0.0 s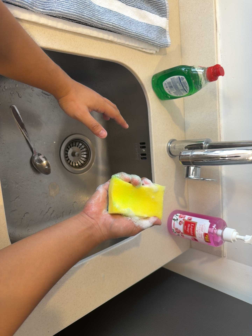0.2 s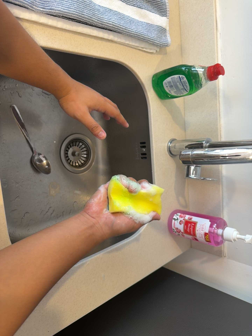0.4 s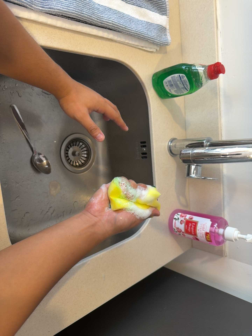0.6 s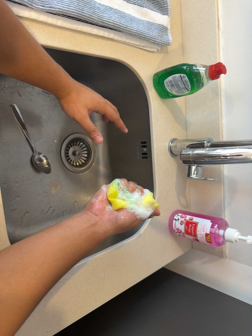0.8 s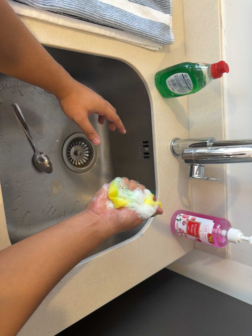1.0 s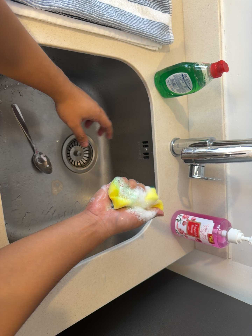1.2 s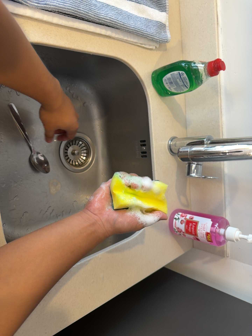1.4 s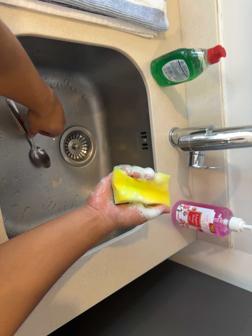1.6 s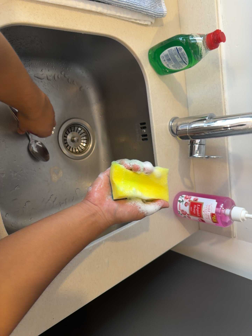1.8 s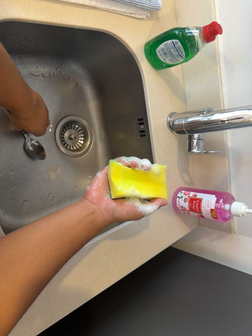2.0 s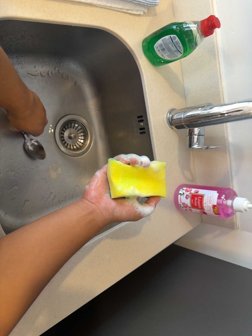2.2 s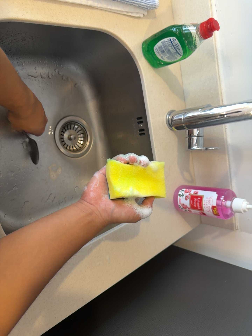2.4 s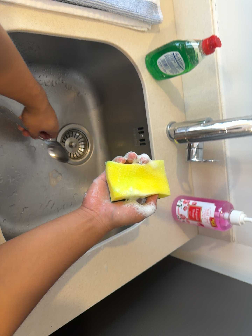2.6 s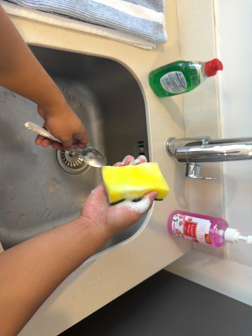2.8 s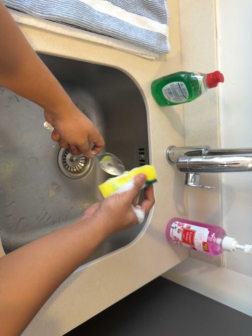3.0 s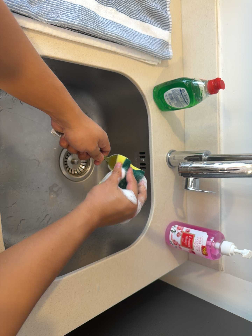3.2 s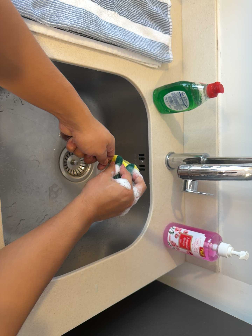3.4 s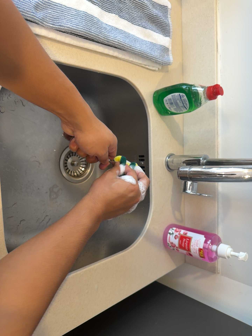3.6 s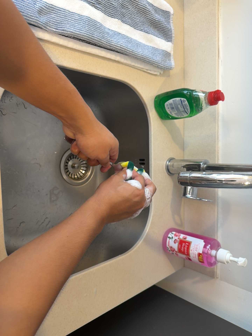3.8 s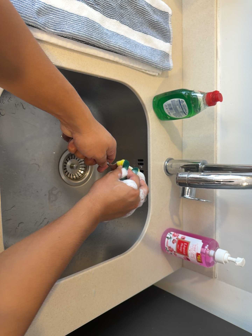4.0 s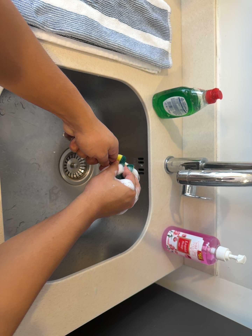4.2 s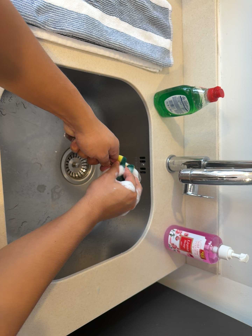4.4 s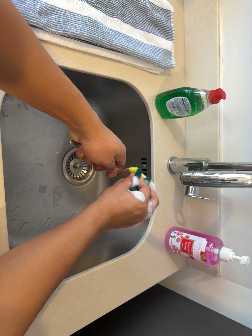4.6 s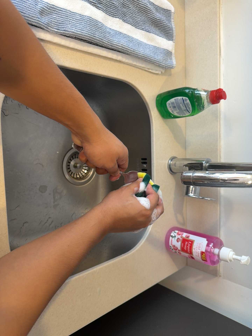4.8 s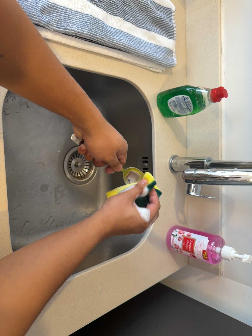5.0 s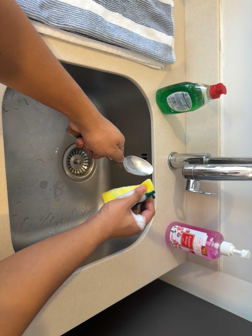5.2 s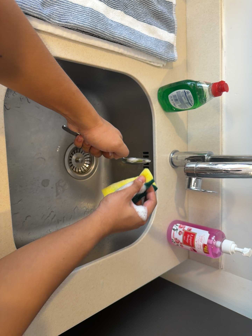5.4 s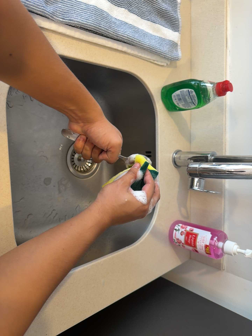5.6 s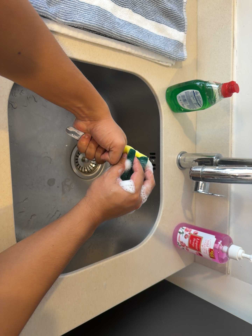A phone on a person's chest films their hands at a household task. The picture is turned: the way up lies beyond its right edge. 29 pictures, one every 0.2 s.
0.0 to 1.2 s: The camera keeps its place and its aim.
1.2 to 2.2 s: The camera shifts only a little, or ends up much as it began.
2.2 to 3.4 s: The camera rolls about its line of sight by about 10 degrees, and the scene rotates clockwise.
3.4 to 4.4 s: The camera keeps its place and its aim.
4.4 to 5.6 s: The camera shifts only a little, or ends up much as it began.
The film runs forward here.
